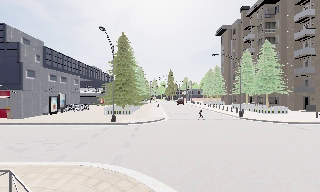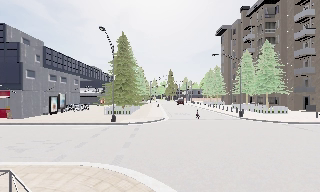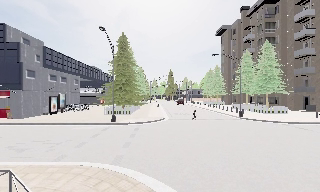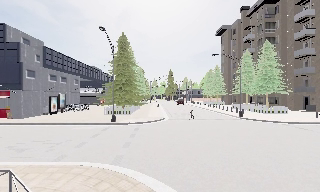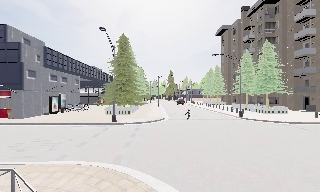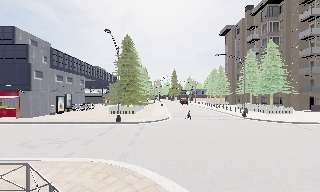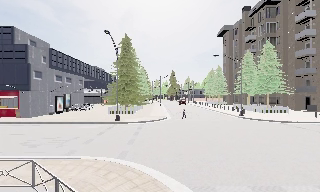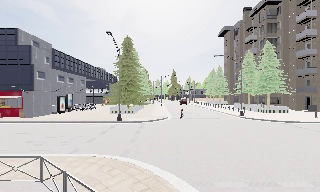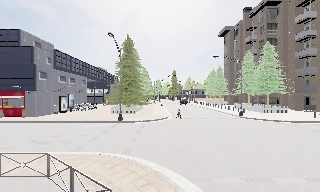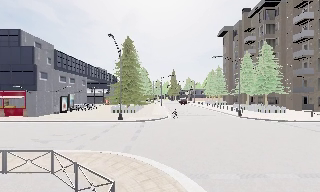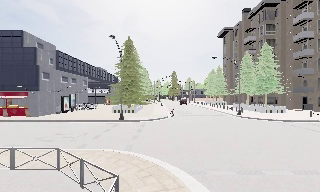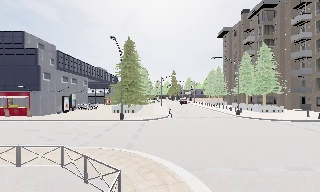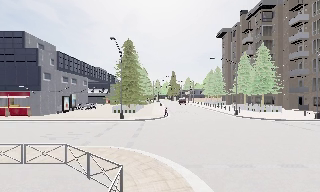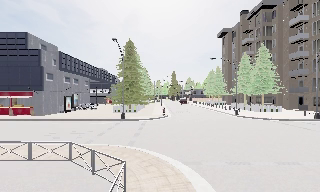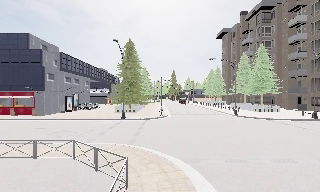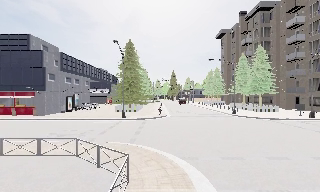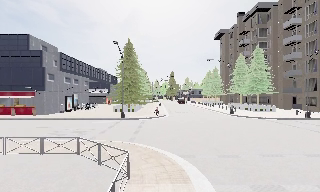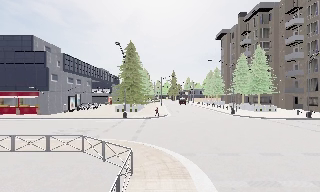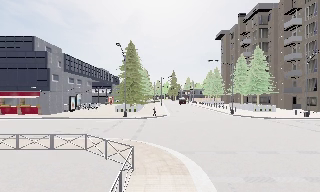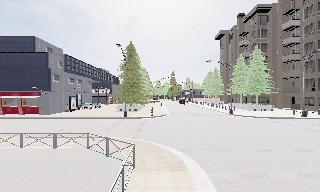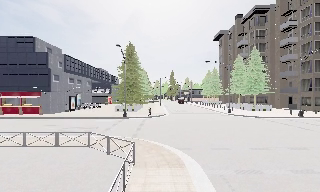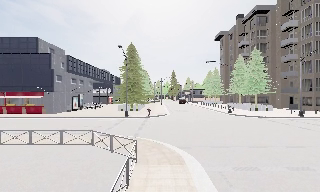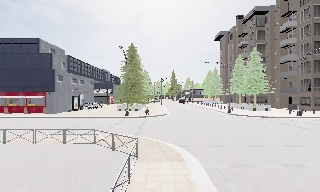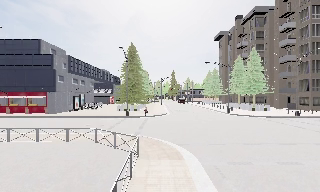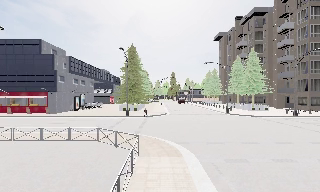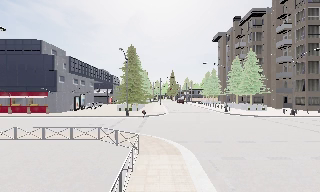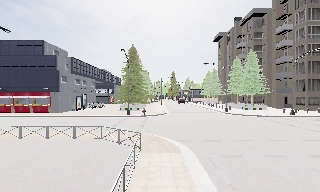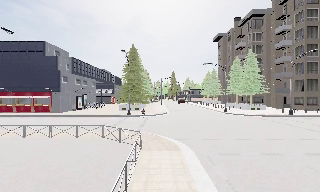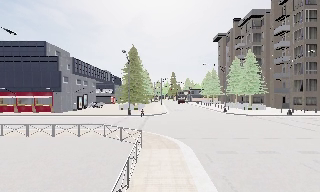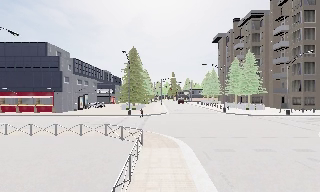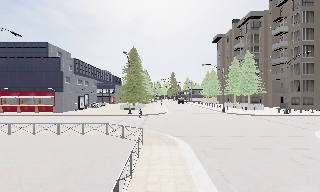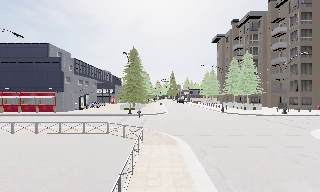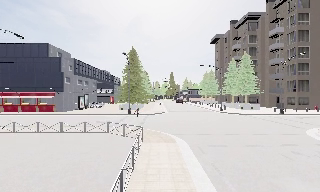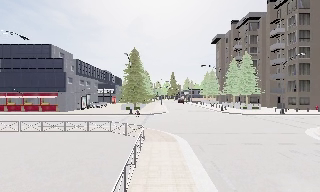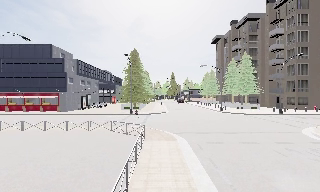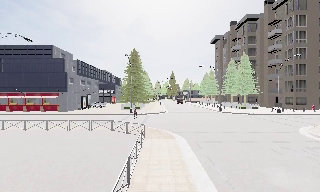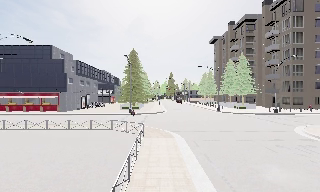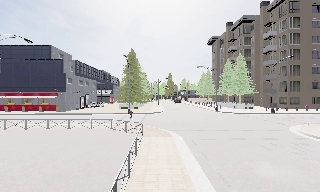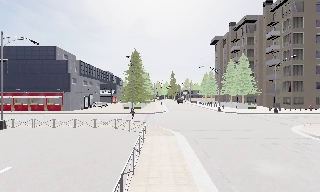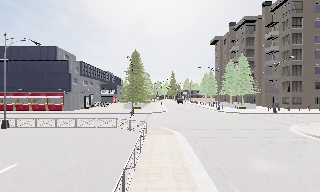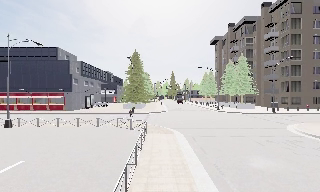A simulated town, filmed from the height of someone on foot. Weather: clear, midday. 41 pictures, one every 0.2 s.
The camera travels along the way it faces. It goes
backward.
0.0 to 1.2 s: The camera travels backward, about 0.5 m, so what stands in front gets smaller. It gains speed.
1.2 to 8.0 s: The camera travels backward, about 8 m, so what stands in front gets smaller.
The film runs backward here.
